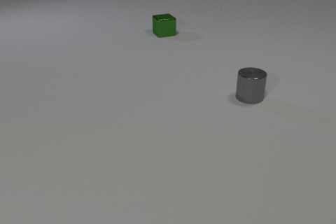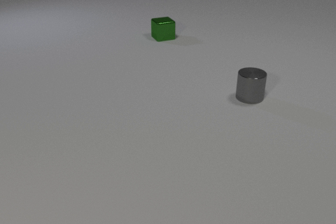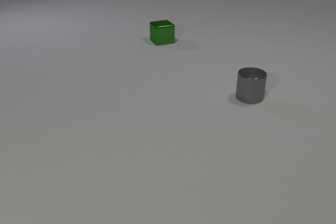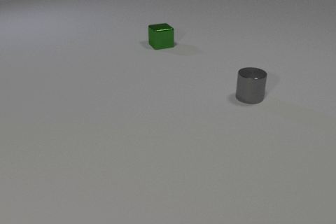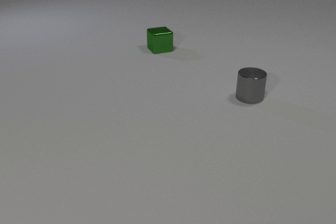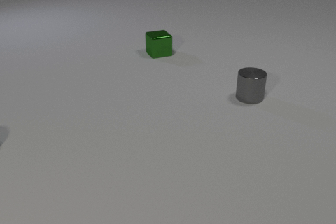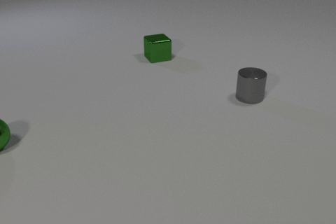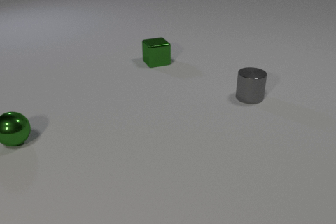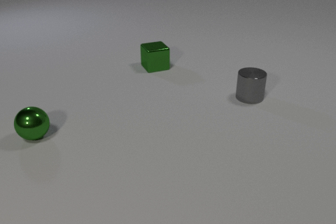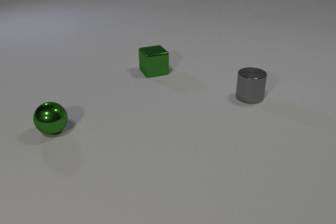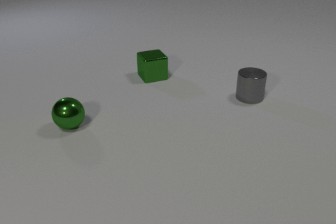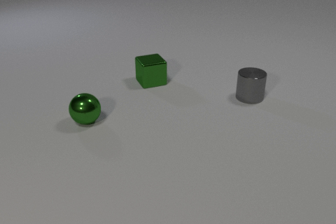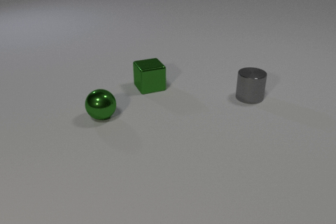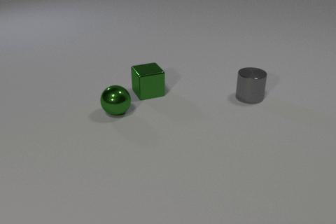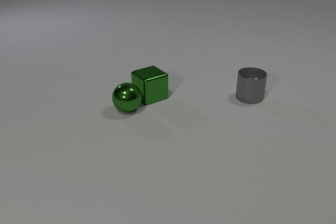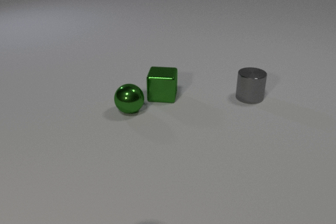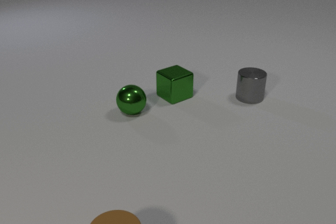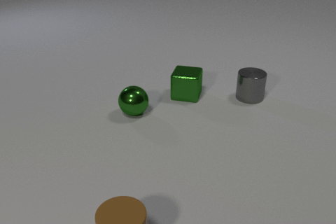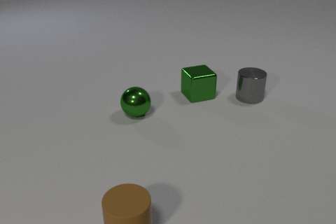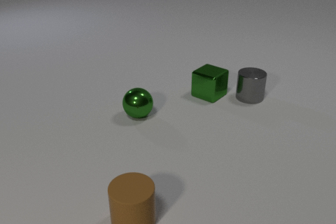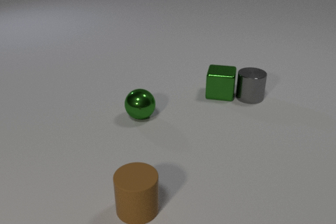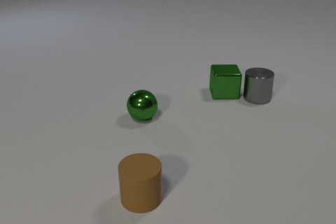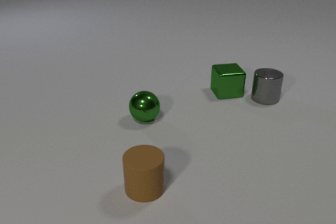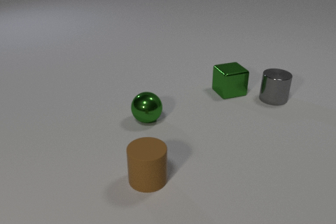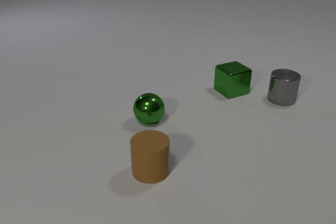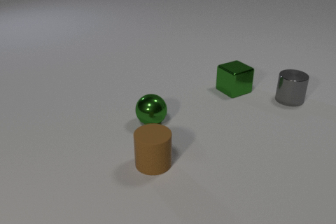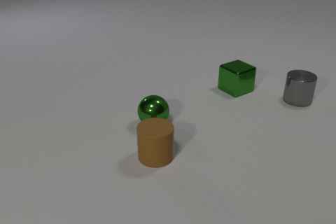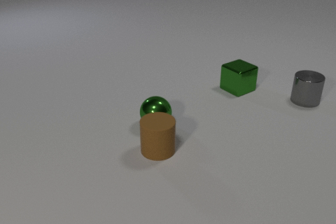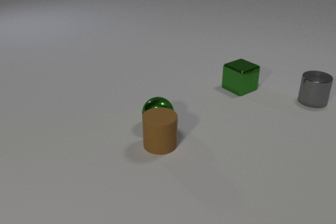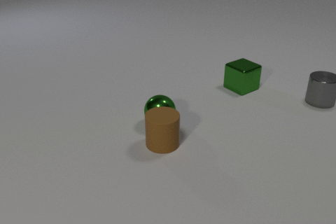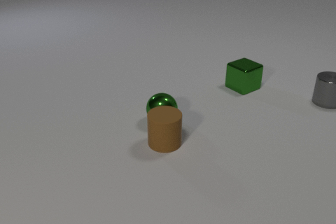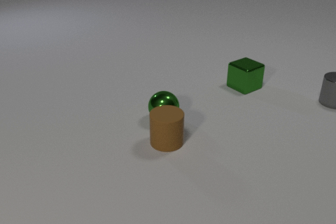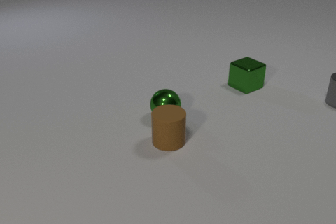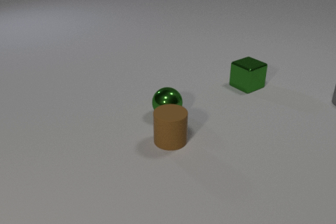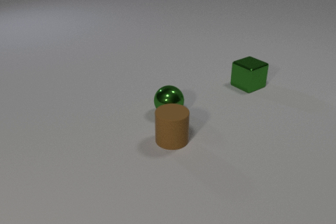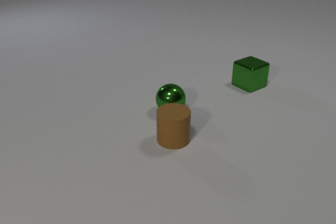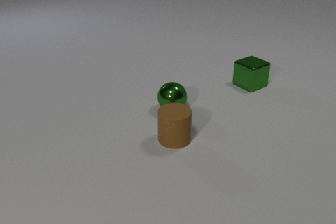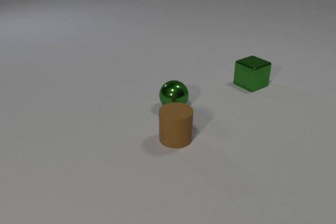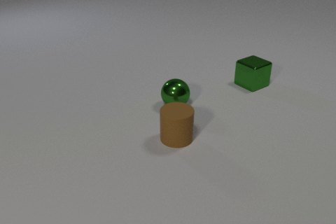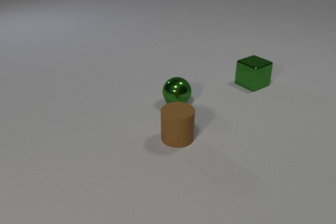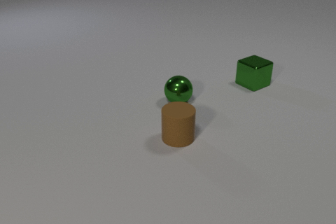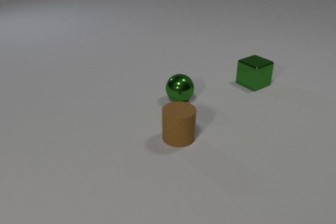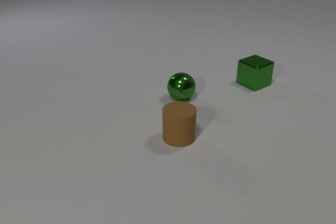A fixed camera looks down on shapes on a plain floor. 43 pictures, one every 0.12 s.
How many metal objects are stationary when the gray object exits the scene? 0.
Are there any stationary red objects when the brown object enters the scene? no.
What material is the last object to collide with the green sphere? rubber.
0.00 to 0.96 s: The green metal sphere comes in at the left edge, rolls to the right. The green metal cube slides toward the camera.
0.96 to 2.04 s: The green metal sphere rolls to the right. The green metal cube slides toward the camera and to the right. The brown rubber cylinder comes in at the bottom edge, slides away from the camera. The green metal sphere and the green metal cube collide.
2.04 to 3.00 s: The green metal sphere rolls toward the camera and to the right. The green metal cube slides to the right. The brown rubber cylinder slides away from the camera. The gray metal cylinder slides to the right. The green metal cube and the gray metal cylinder collide.
3.00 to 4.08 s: The green metal sphere rolls away from the camera and to the right. The green metal cube slides to the right and away from the camera. The brown rubber cylinder slides away from the camera and to the right. The gray metal cylinder slides to the right, leaves at the right edge. The green metal sphere and the brown rubber cylinder collide.
4.08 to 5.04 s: The green metal sphere rolls away from the camera. The green metal cube slides away from the camera and to the right. The brown rubber cylinder slides to the right.
